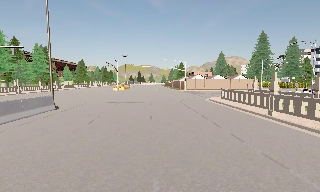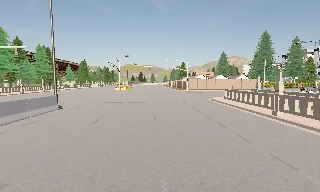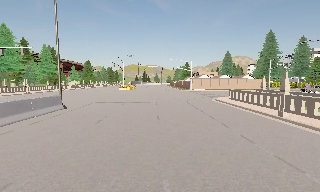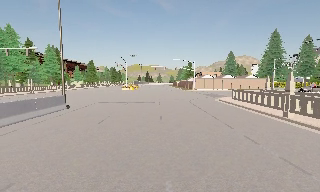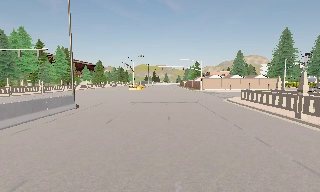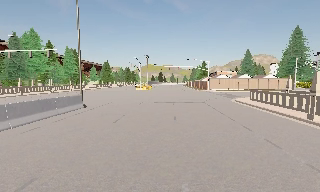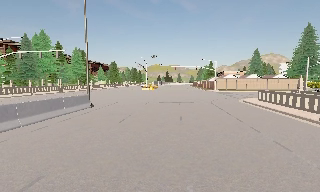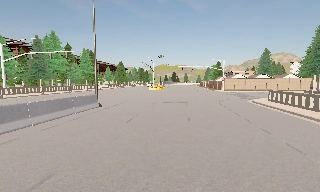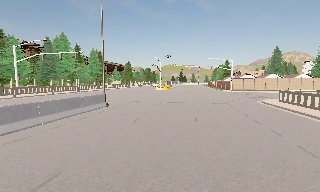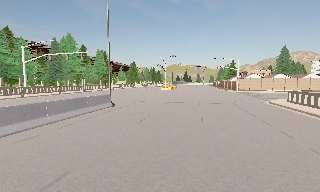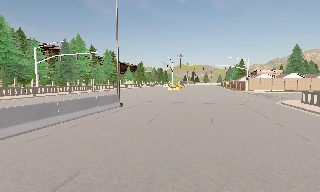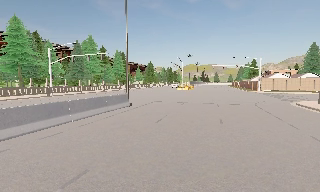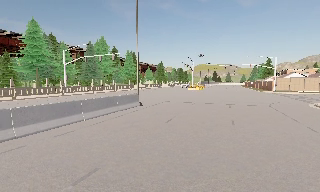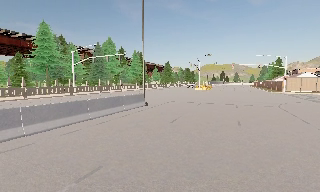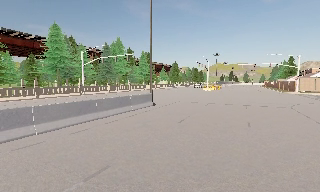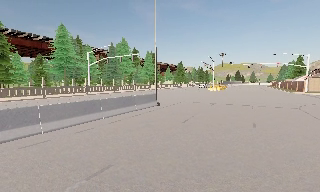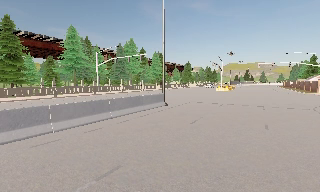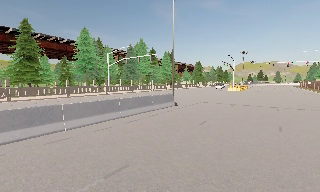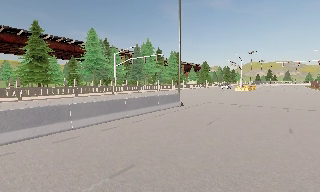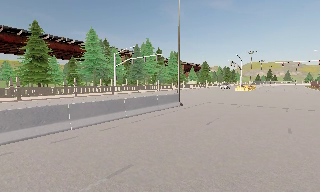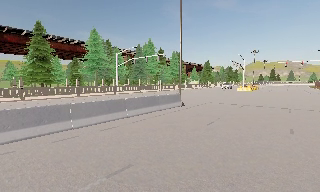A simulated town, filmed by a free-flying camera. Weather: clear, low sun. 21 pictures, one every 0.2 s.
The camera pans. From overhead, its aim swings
counterclockwise.
The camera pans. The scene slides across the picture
to the right.
0.0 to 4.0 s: The camera pans to its left, which is counterclockwise from overhead, by about 40 degrees. It travels forward, about 0.5 m.
The film runs forward here.
